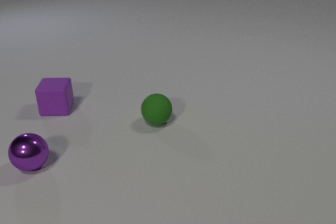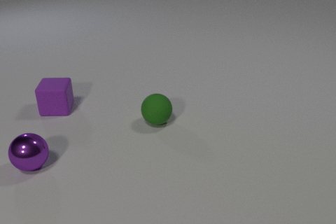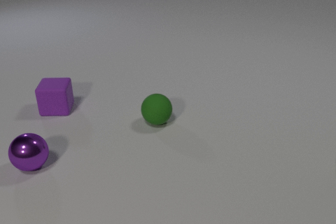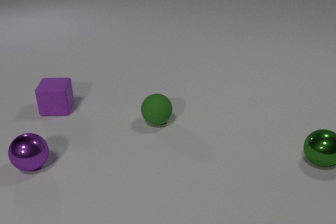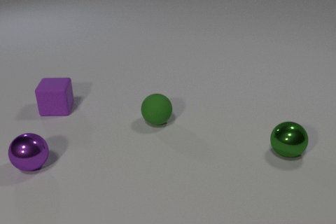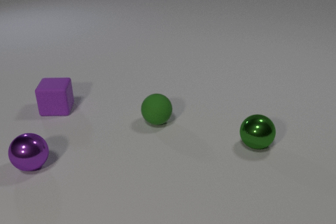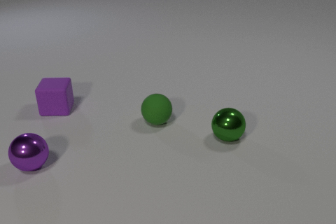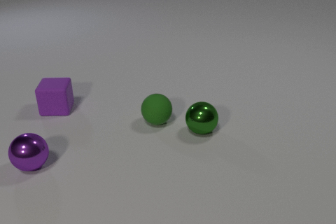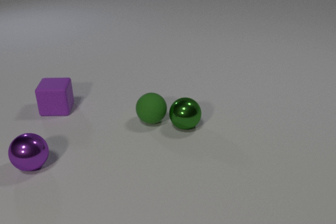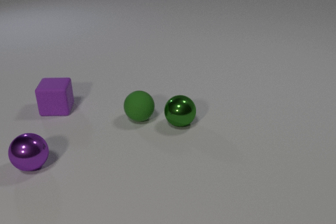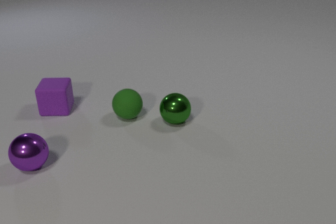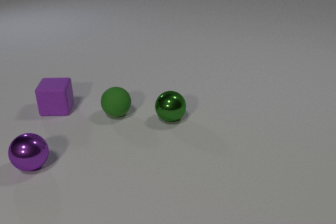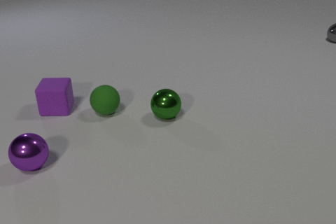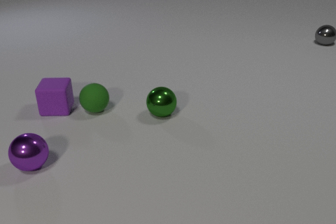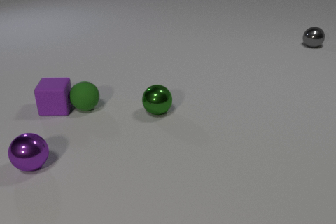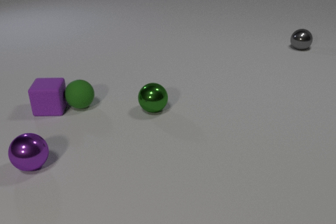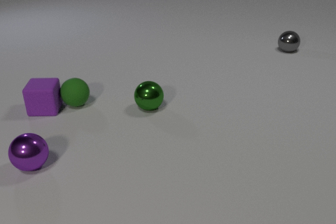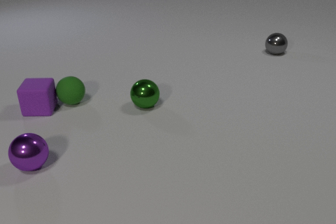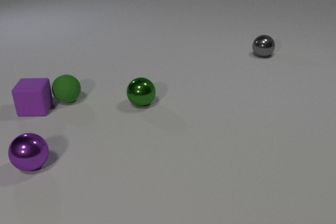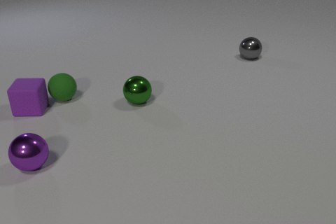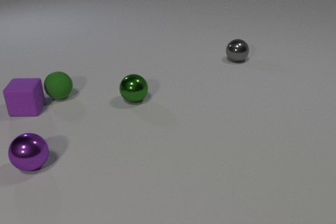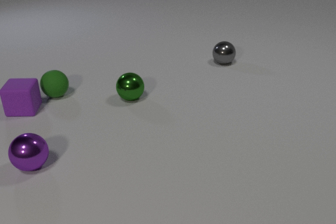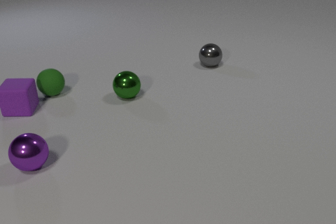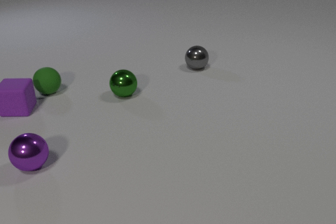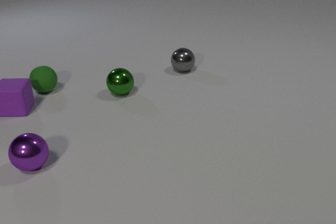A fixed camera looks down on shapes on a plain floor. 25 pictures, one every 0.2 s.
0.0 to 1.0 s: The green metal sphere comes in at the right edge, rolls to the left.
1.0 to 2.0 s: The green metal sphere rolls to the left and away from the camera. The green rubber sphere rolls to the left and away from the camera. The green metal sphere and the green rubber sphere collide.
2.0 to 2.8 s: The green metal sphere rolls away from the camera and to the left. The green rubber sphere rolls to the left and away from the camera. The gray metal sphere comes in at the right edge, rolls toward the camera and to the left. The green rubber sphere and the purple rubber cube collide.
2.8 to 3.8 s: The green metal sphere rolls away from the camera and to the left. The green rubber sphere rolls away from the camera and to the left. The gray metal sphere rolls to the left and toward the camera. The purple rubber cube slides to the left.
3.8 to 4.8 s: The green metal sphere rolls away from the camera and to the left. The green rubber sphere rolls away from the camera and to the left. The gray metal sphere rolls to the left and toward the camera. The purple rubber cube slides to the left.
How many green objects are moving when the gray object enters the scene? 2.
What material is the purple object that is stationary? metal.
What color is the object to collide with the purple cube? green.
